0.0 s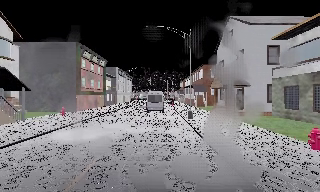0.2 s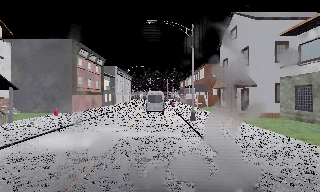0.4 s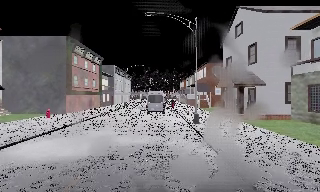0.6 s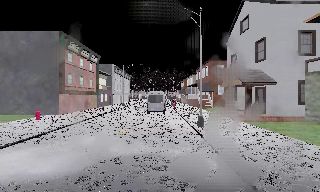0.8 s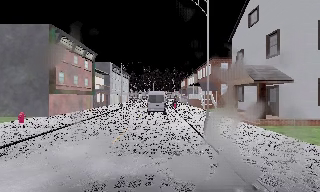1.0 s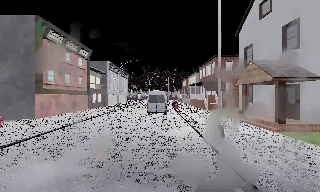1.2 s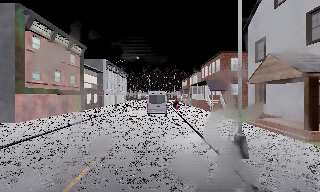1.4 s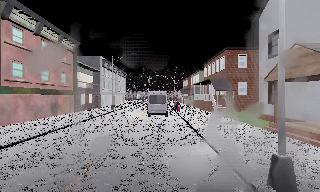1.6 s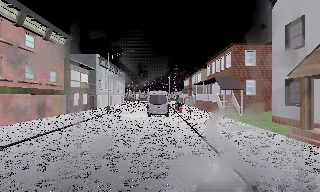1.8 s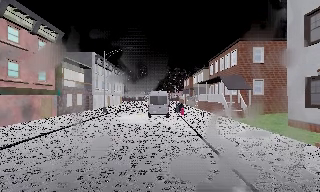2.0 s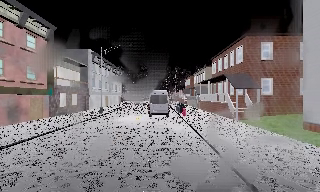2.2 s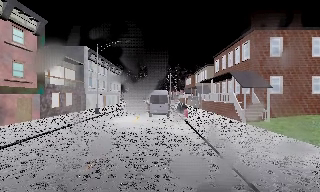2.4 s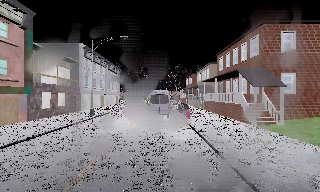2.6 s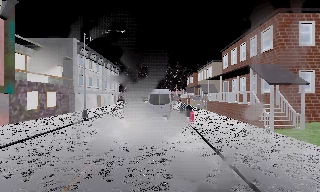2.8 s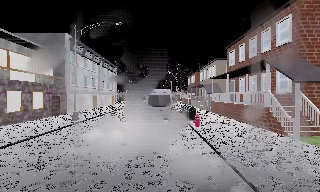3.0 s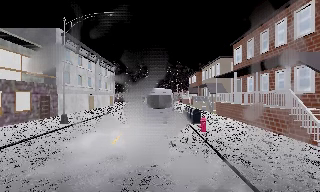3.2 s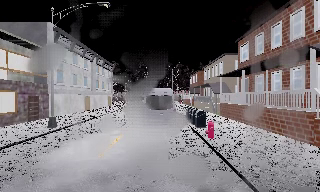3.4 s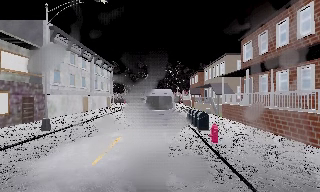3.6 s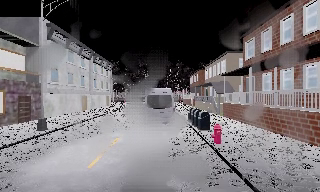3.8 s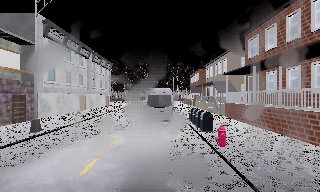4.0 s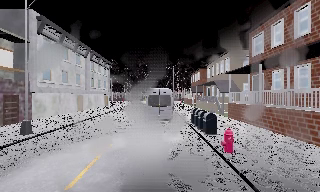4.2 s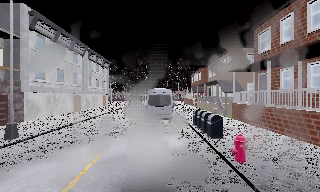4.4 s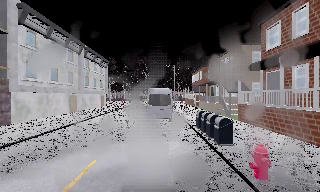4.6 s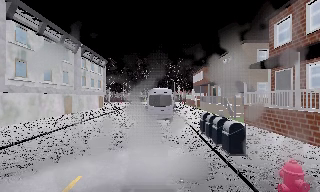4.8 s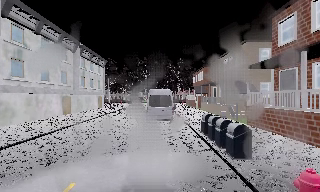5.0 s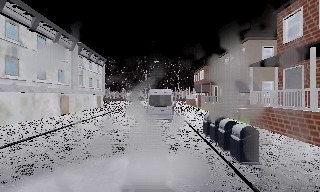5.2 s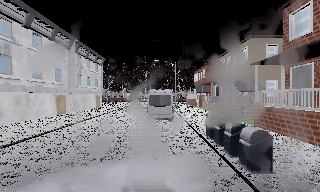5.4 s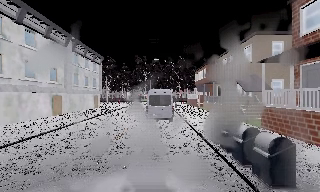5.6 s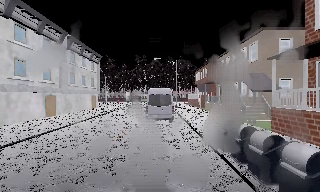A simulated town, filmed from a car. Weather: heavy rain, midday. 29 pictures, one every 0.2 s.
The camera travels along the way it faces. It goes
forward.
0.0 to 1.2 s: The camera travels forward, about 8 m, so what stands in front looms larger. It gains speed.
1.2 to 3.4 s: The camera travels forward, about 15 m, so what stands in front looms larger.
3.4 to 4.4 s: The camera travels forward, about 3 m, so what stands in front looms larger. It gains speed.
4.4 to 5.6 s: The camera travels forward, about 3.5 m, so what stands in front looms larger.
The film runs forward here.
